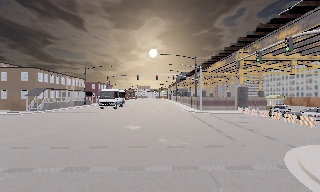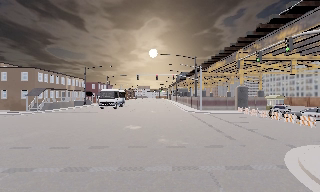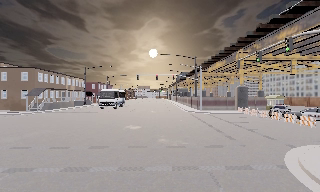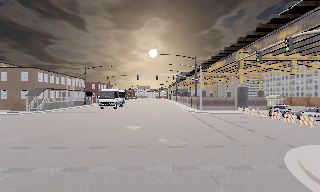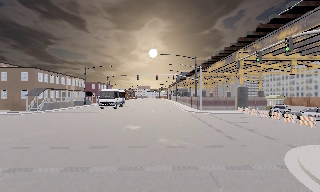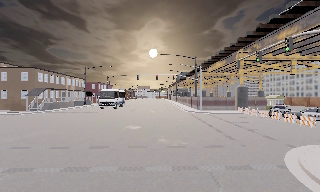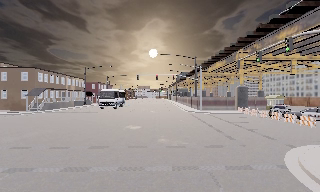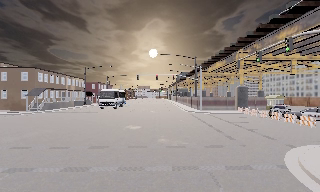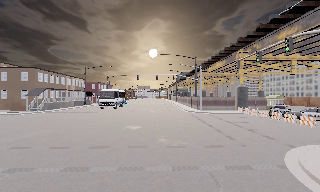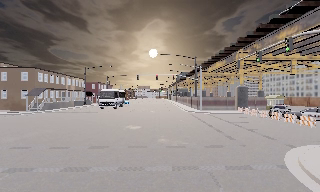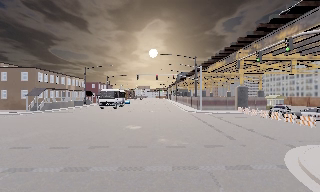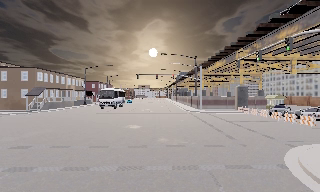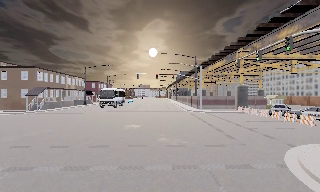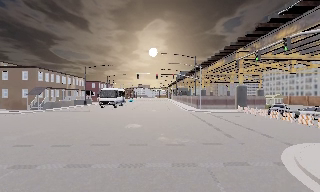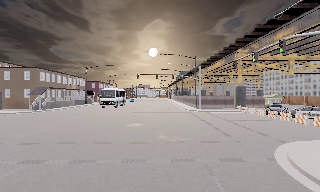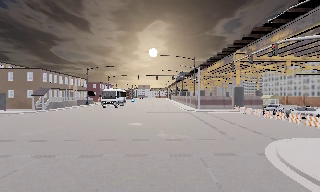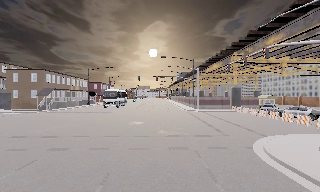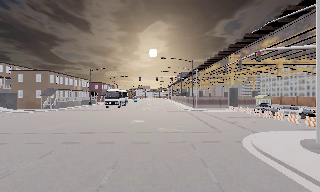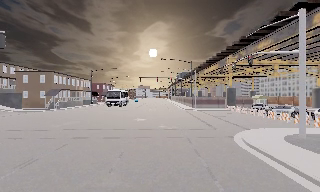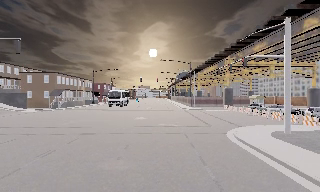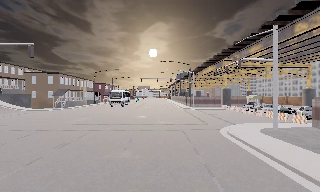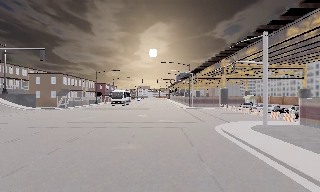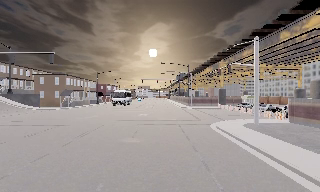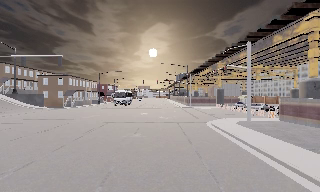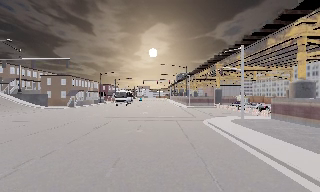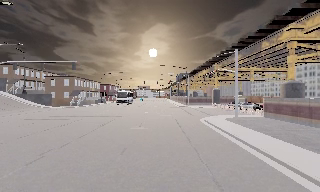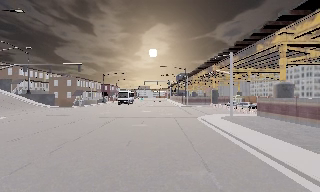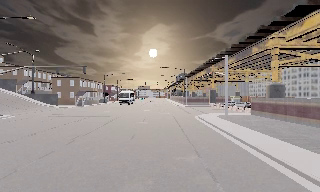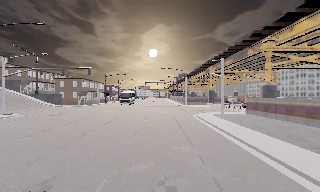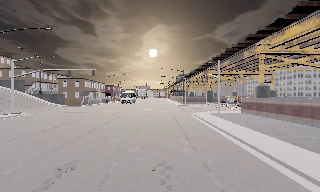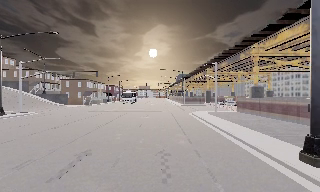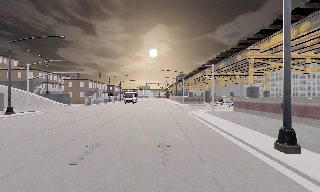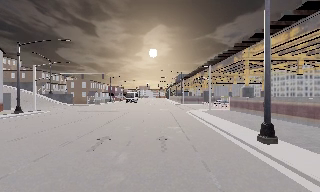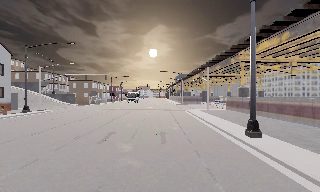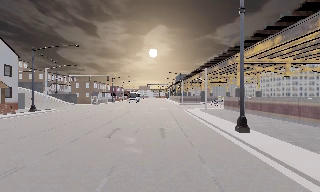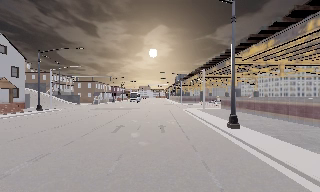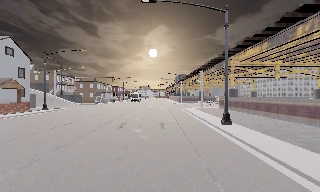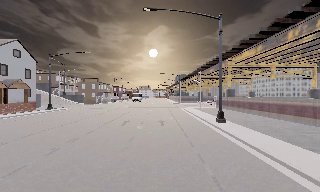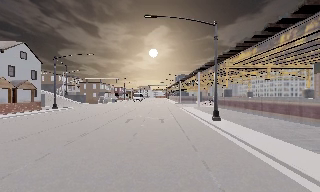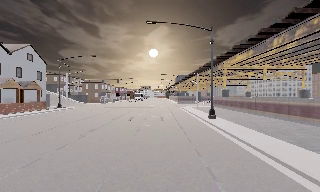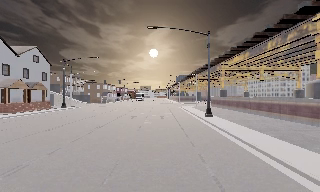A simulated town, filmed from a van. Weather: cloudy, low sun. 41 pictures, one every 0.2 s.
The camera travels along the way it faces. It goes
backward.
0.0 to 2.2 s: The camera keeps its place and its aim.
2.2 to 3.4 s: The camera travels backward, about 3.5 m, so what stands in front gets smaller. It gains speed.
3.4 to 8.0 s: The camera travels backward, about 30 m, so what stands in front gets smaller.
The film runs backward here.
